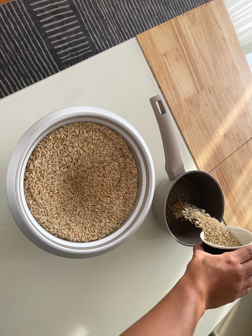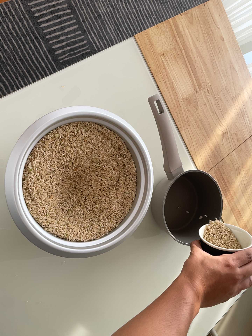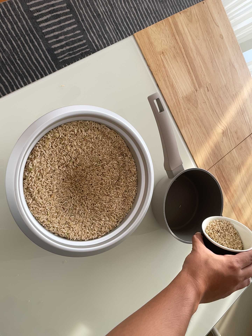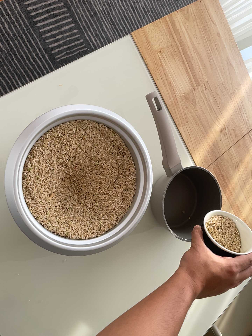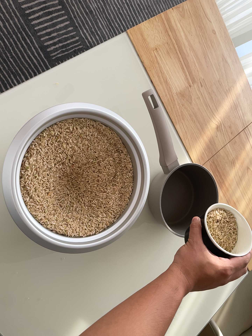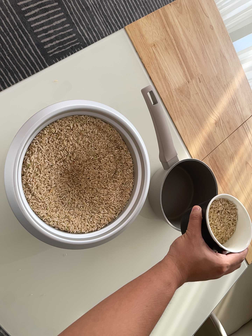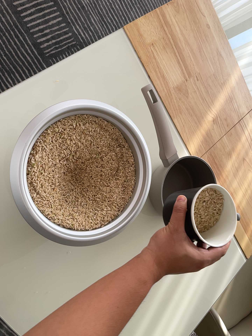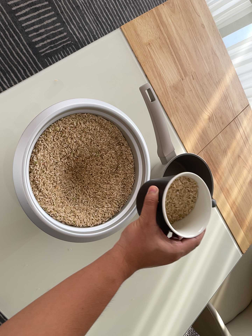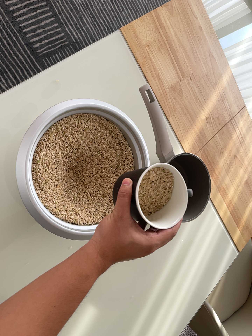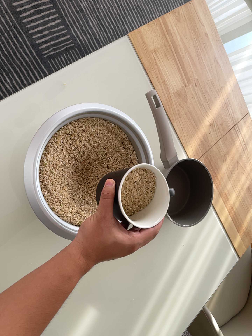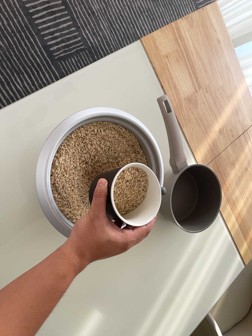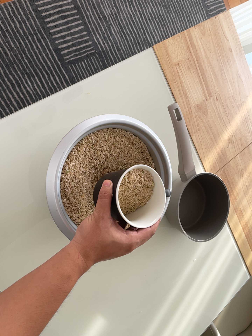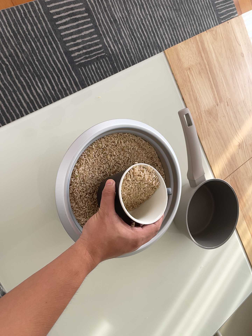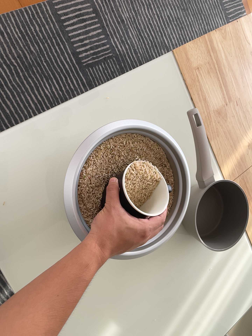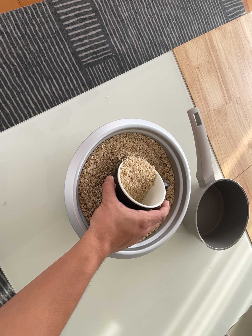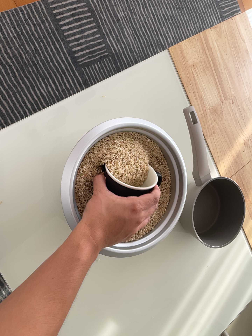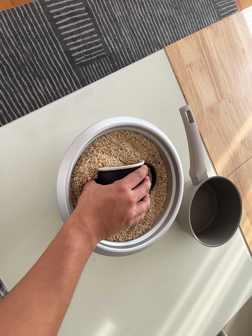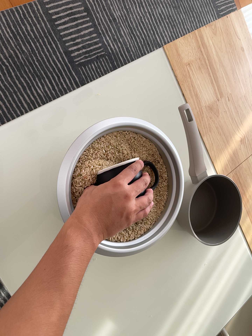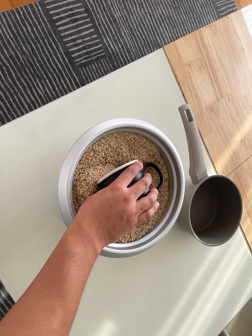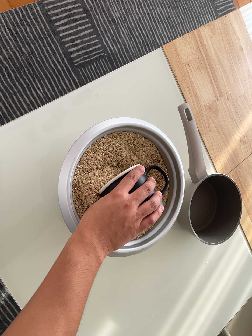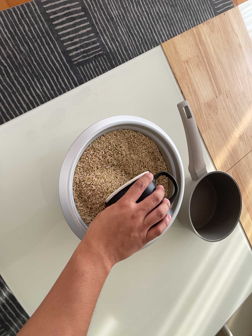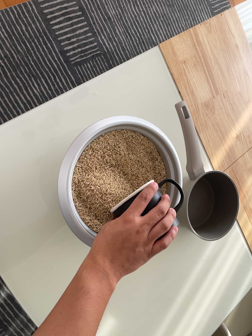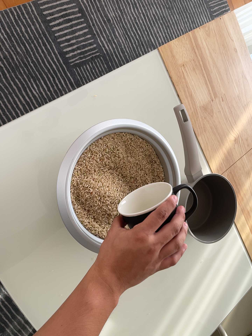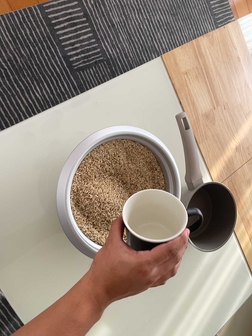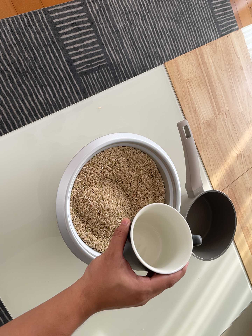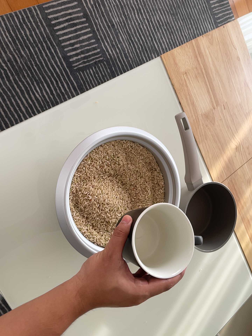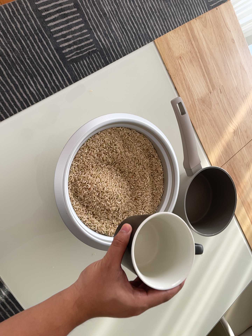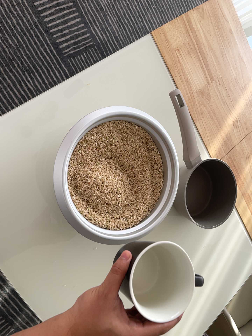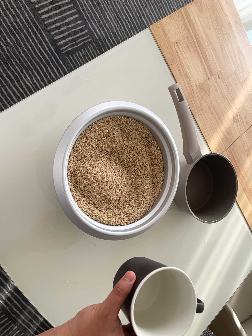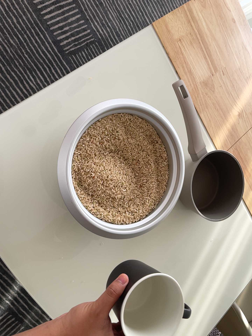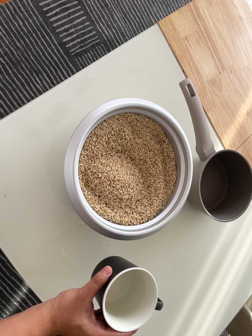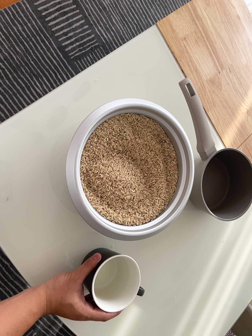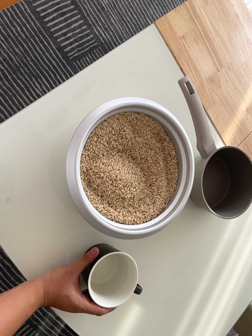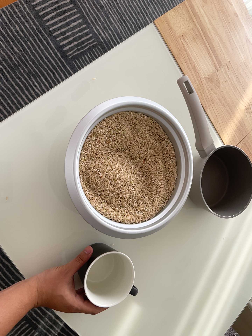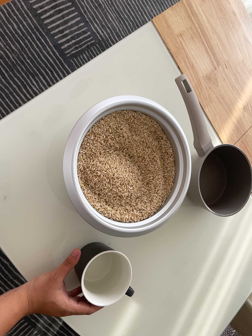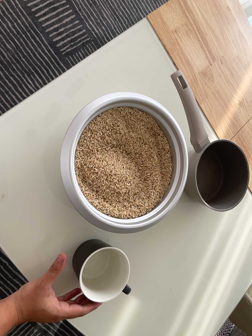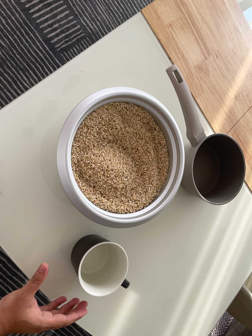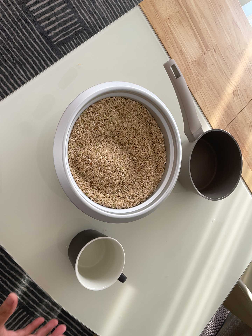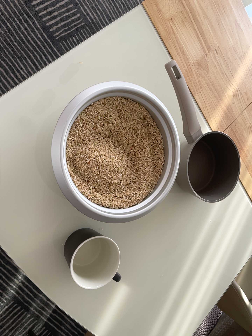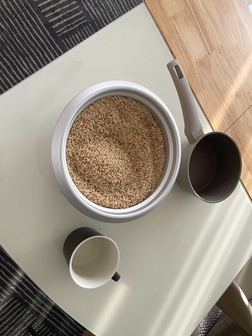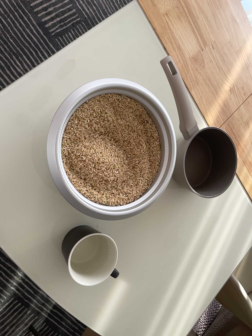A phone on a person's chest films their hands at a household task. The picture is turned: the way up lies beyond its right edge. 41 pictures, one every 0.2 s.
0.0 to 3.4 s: The camera travels to its left, about 8 cm, so close, fixed things drift to the right.
3.4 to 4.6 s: The camera keeps its place and its aim.
4.6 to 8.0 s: The camera rolls about its line of sight by about 10 degrees, and the scene rotates counterclockwise.
The film runs backward here.
